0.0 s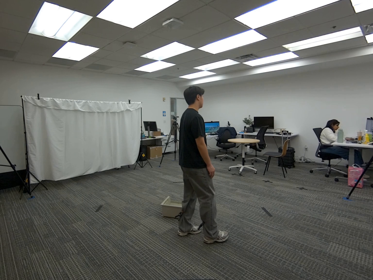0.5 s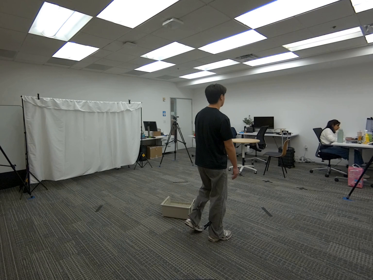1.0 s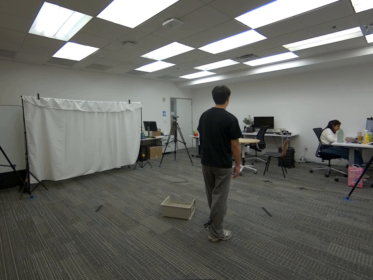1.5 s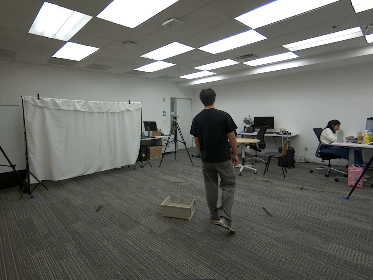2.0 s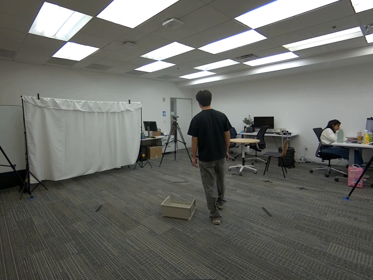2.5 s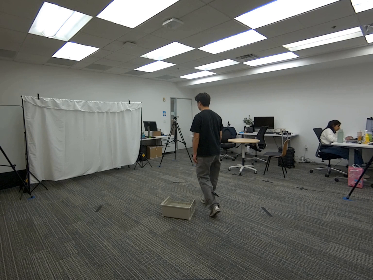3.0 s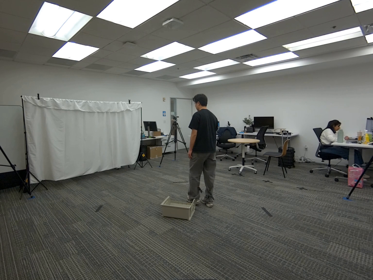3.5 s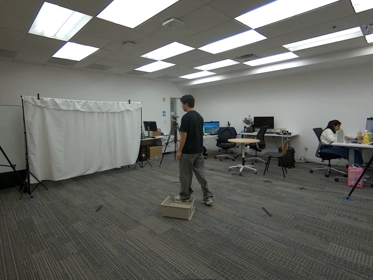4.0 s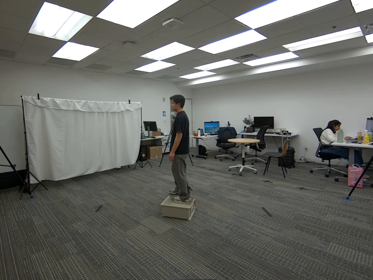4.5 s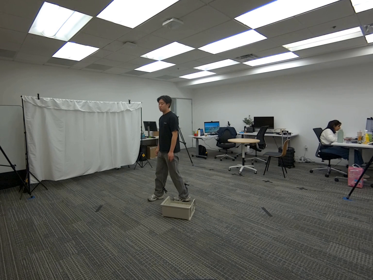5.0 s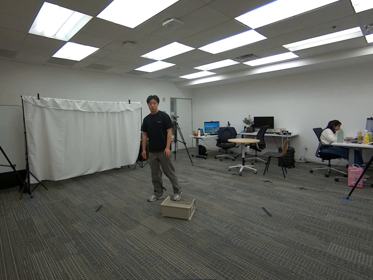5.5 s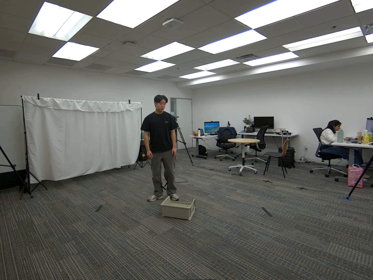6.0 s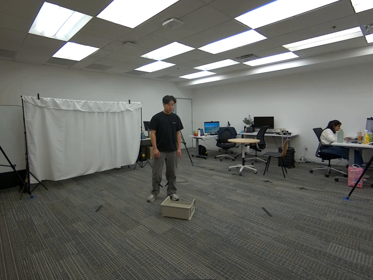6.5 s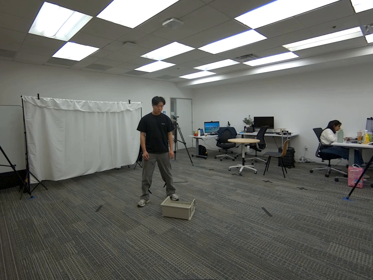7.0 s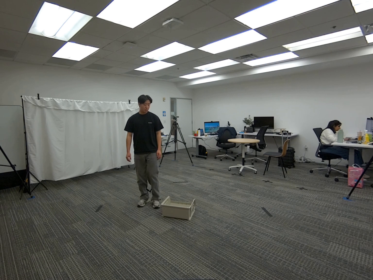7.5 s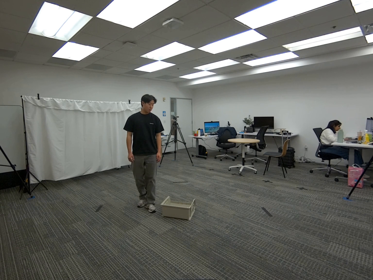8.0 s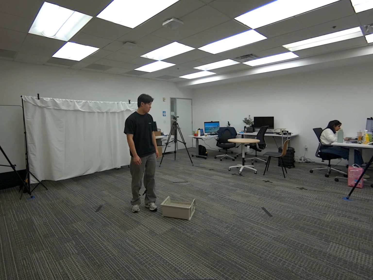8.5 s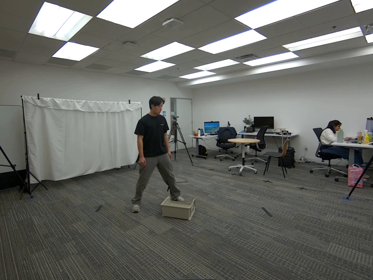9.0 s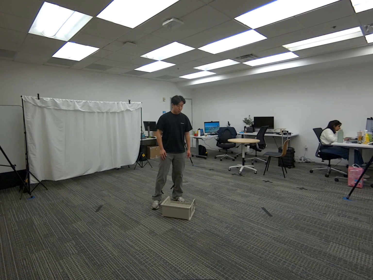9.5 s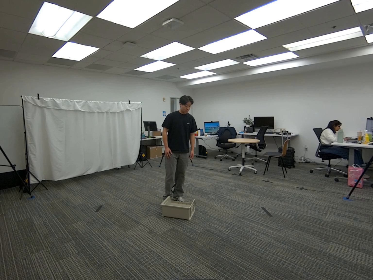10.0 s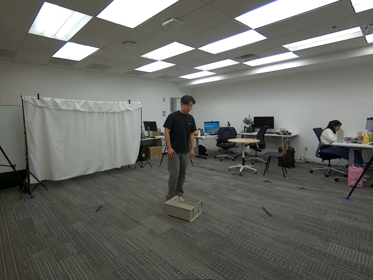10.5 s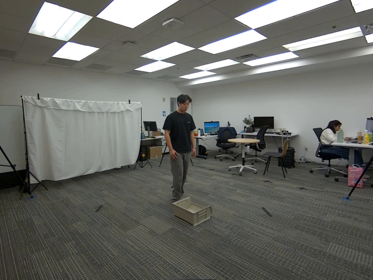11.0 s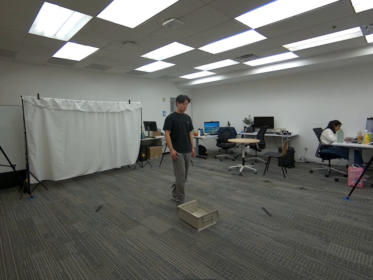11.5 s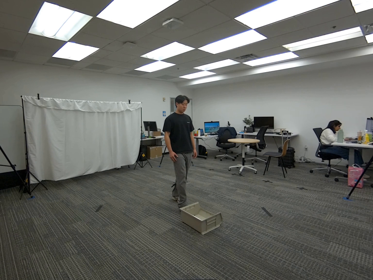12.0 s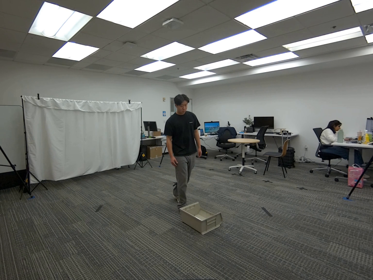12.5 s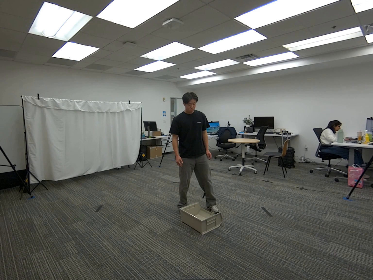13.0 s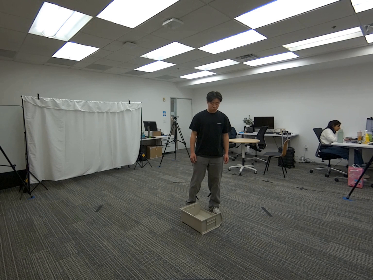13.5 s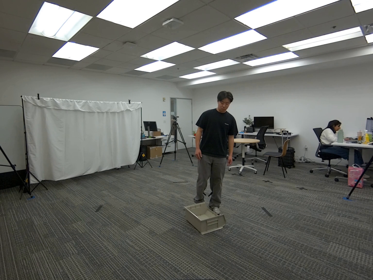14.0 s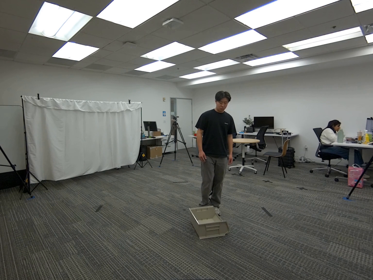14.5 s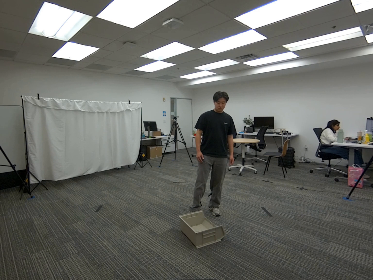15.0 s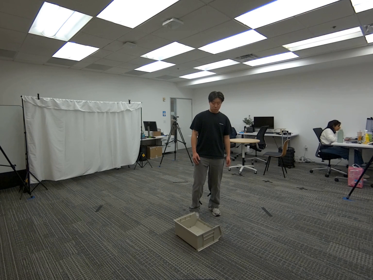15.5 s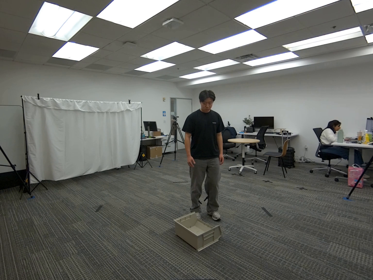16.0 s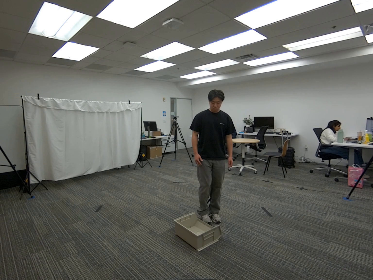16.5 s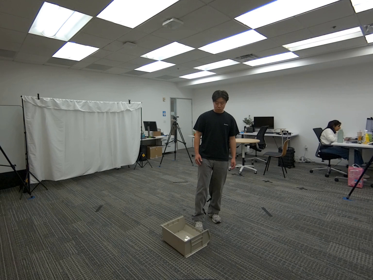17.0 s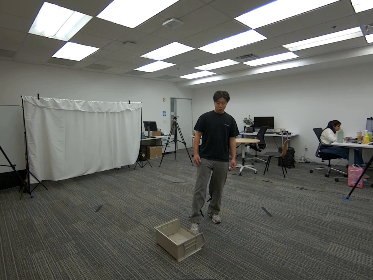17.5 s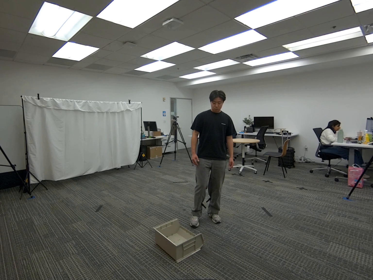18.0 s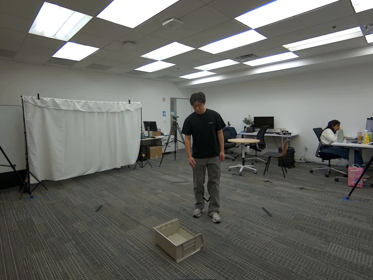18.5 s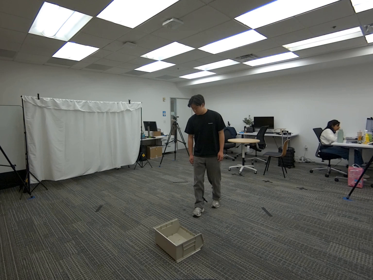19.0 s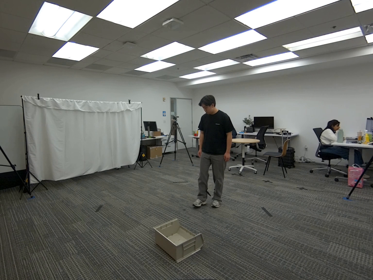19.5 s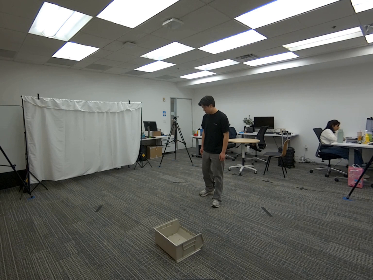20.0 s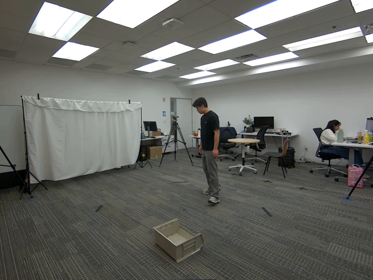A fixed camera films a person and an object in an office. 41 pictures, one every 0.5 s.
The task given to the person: Walk over to beige bin on the ground and using your right foot drag the bin to the side.
